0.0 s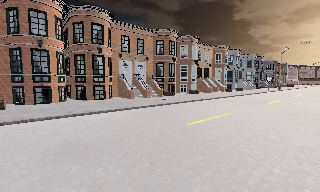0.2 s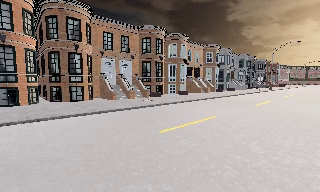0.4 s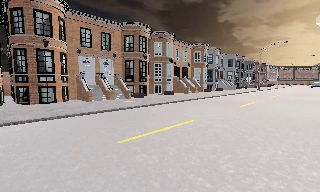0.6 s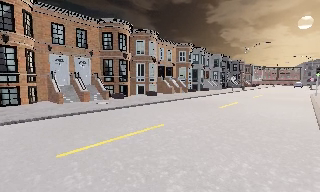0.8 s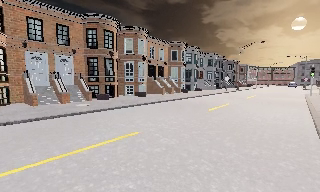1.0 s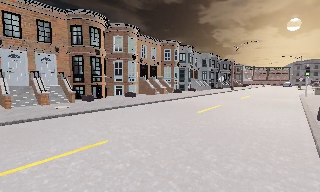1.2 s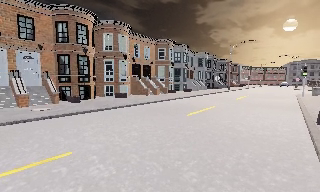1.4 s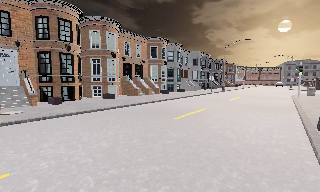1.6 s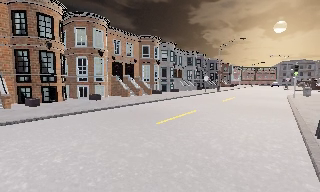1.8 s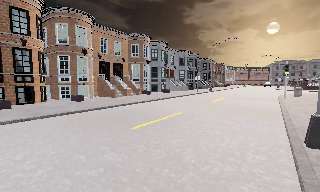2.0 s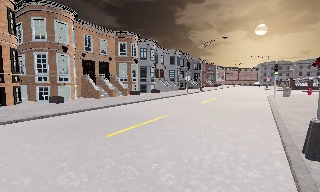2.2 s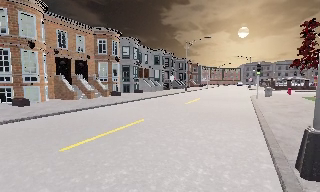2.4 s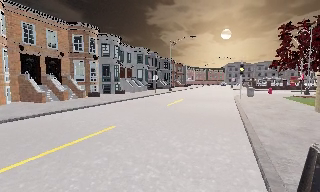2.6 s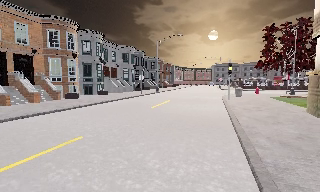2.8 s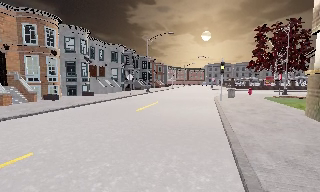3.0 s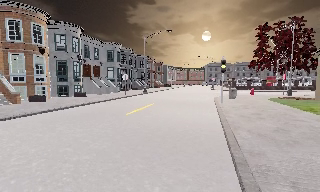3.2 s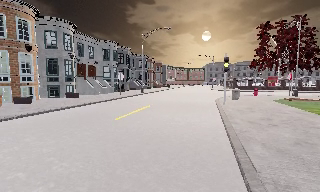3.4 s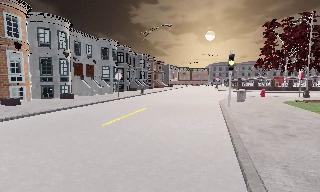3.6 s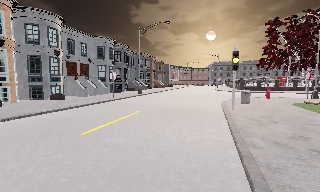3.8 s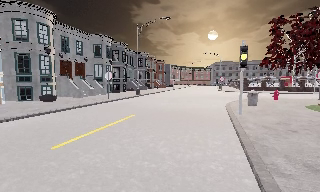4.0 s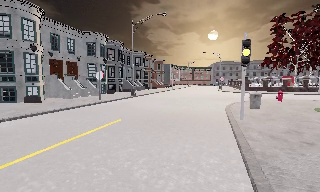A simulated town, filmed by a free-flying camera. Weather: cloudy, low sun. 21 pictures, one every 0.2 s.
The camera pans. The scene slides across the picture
to the left.
The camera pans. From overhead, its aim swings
clockwise.
0.0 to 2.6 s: The scene slides to the left, as the camera pans about 30 degrees to its right. It travels forward and to its right, about 12 m.
2.6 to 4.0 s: The camera travels forward, about 7 m, so what stands in front looms larger.
The film runs forward here.
